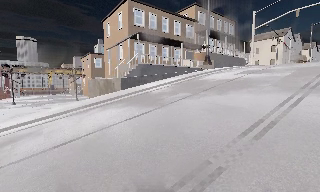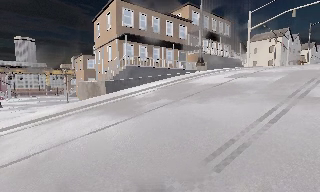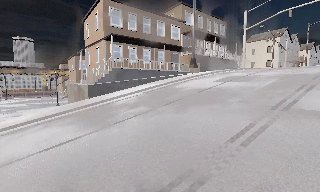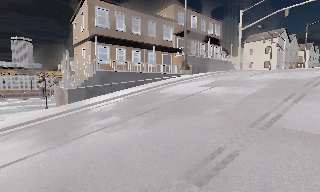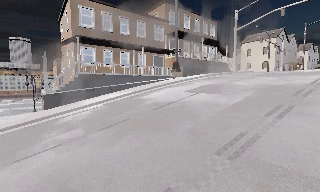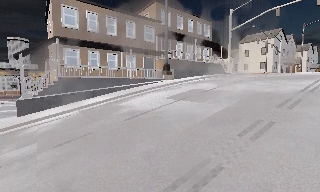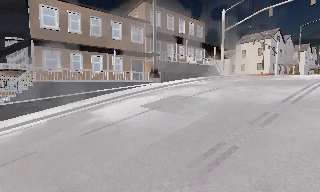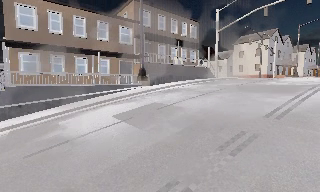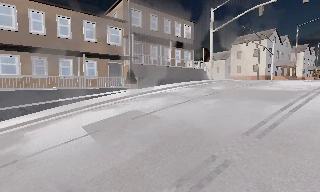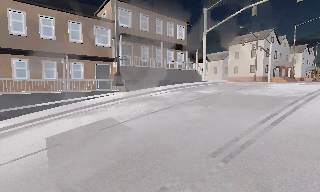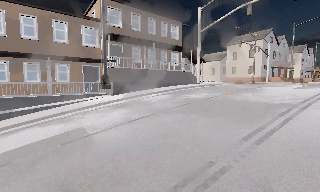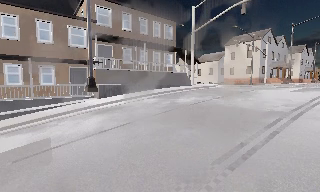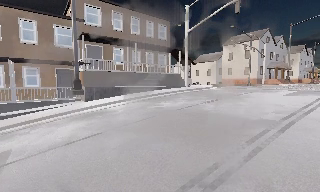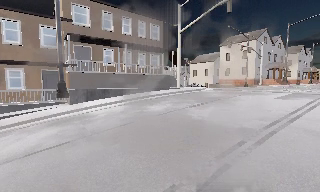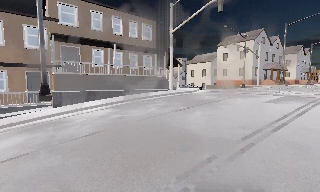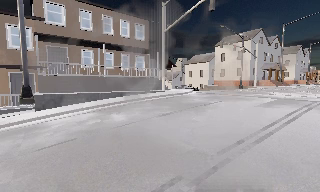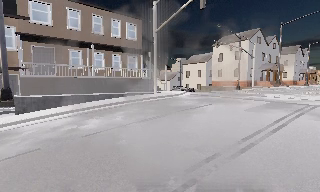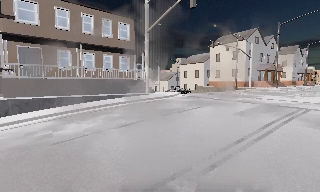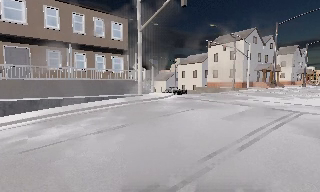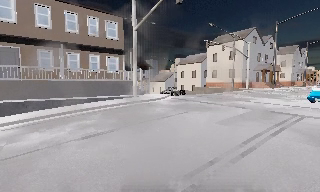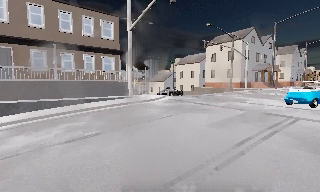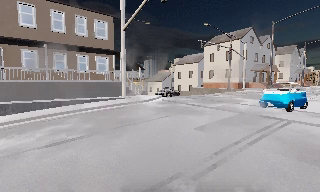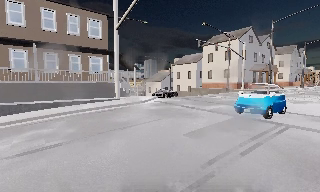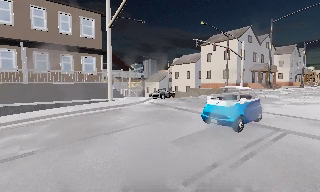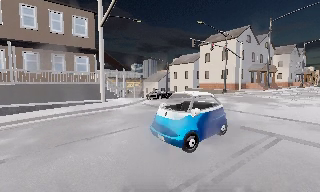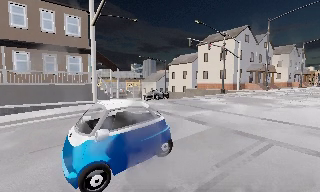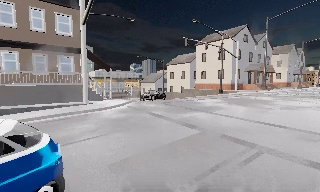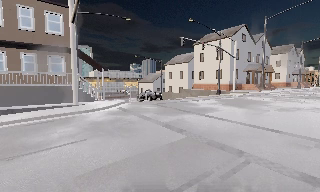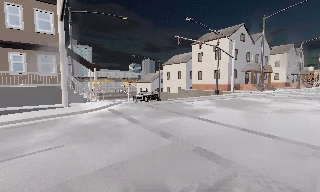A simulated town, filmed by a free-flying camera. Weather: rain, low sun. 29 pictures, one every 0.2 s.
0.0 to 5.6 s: The camera travels to its right and forward, about 25 m, so close, fixed things drift to the left. It loses speed.
The film runs forward here.
